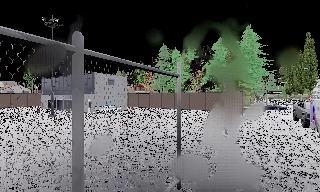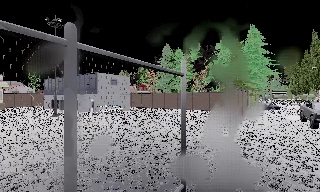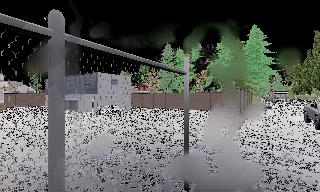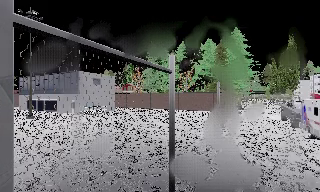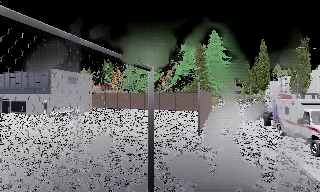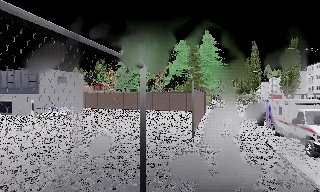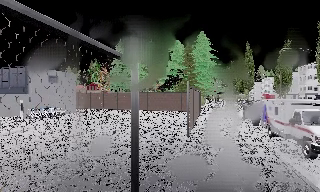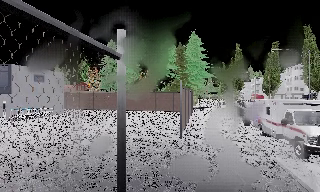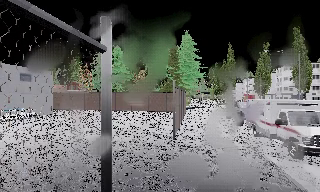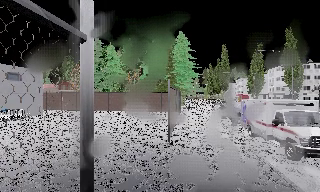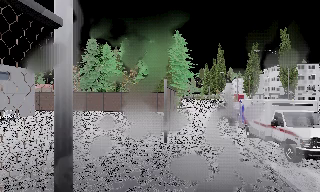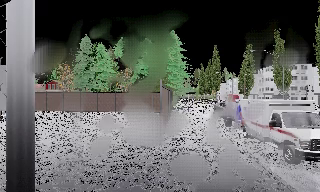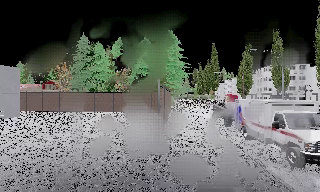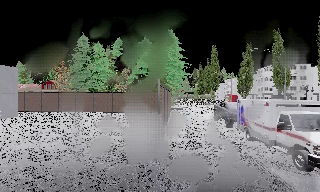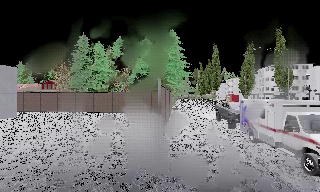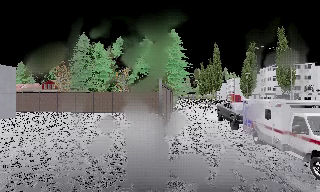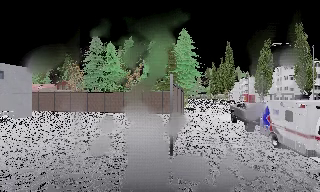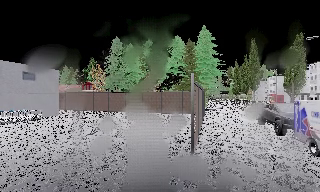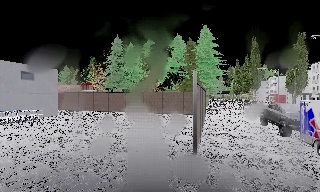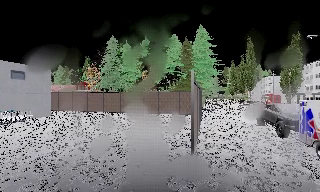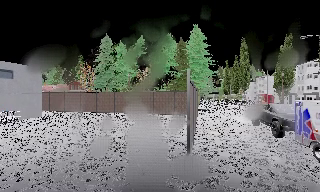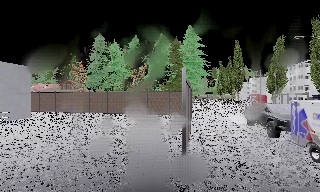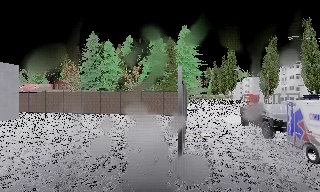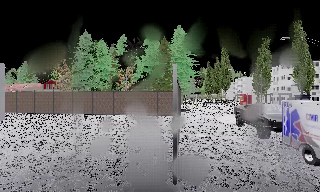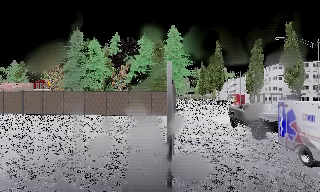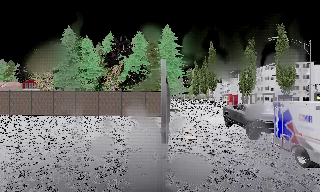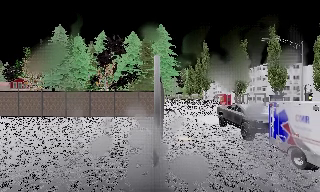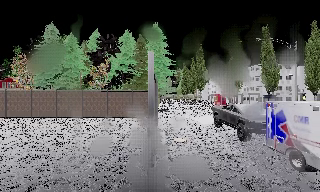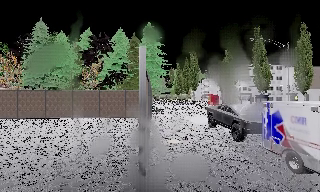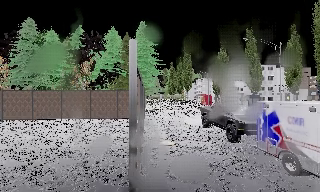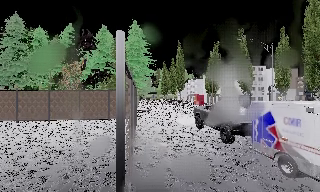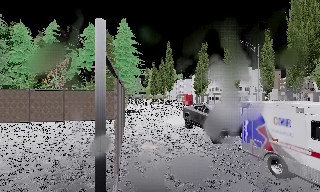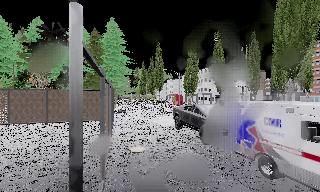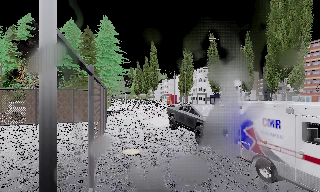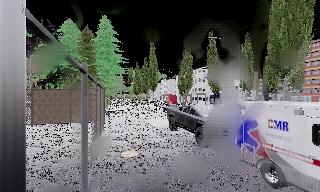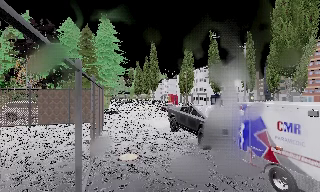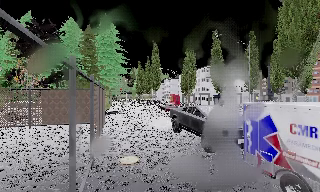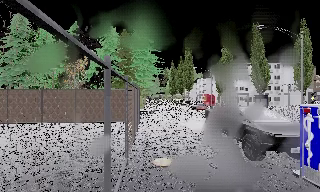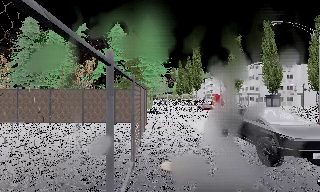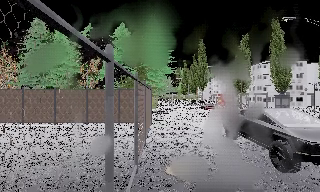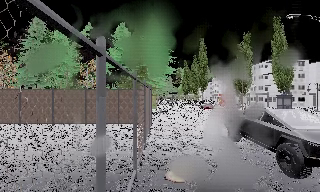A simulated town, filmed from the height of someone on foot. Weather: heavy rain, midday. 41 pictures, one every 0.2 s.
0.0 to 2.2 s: The camera swings to its right by about 25 degrees, and the scene slides to the left. It travels forward, about 3.5 m, so what stands in front looms larger.
2.2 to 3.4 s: The camera pans to its left, which is counterclockwise from overhead, by about 10 degrees. It travels forward, about 2 m, so what stands in front looms larger.
3.4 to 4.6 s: The camera travels forward, about 2 m, so what stands in front looms larger.
4.6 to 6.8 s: The scene slides to the left, as the camera pans about 25 degrees to its right. It travels forward, about 3.5 m, so what stands in front looms larger.
6.8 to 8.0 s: The camera swings to its left by about 15 degrees, and the scene slides to the right. It travels forward, about 2 m, so what stands in front looms larger.
The film runs forward here.
